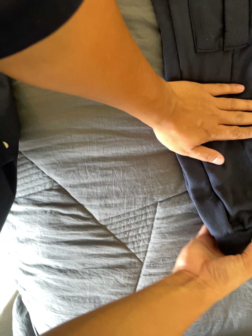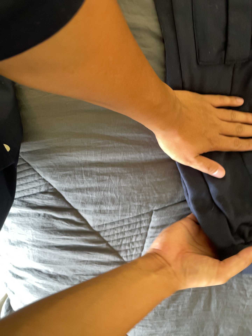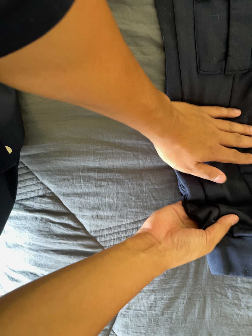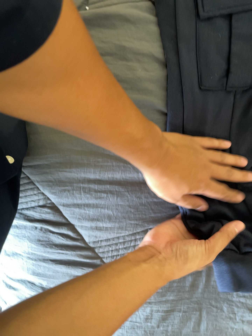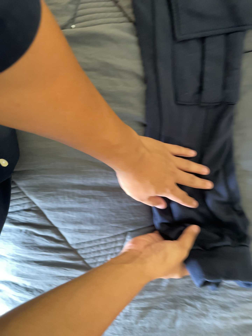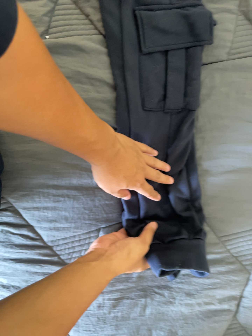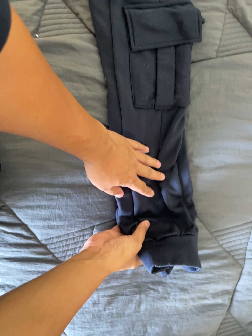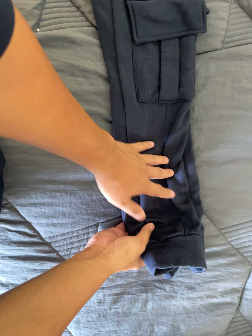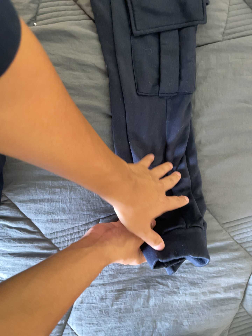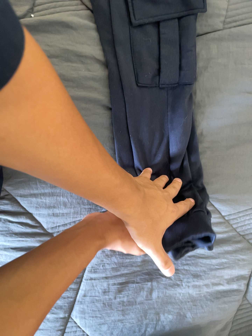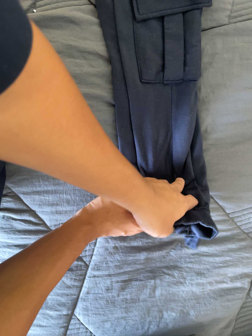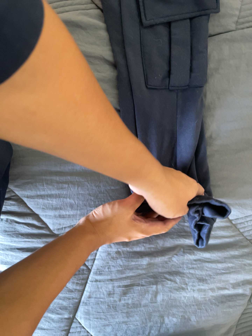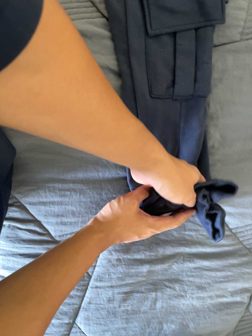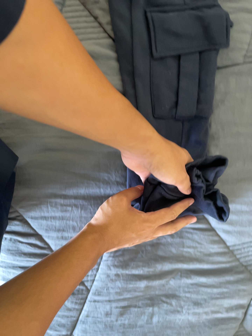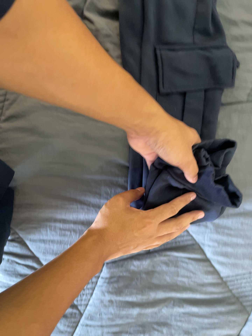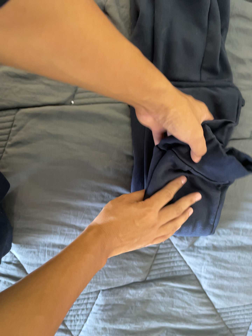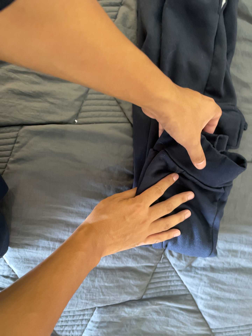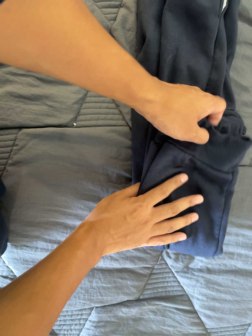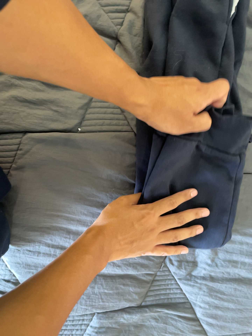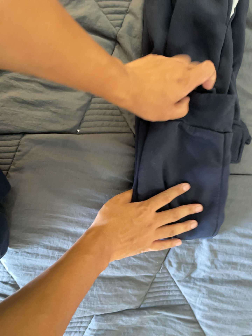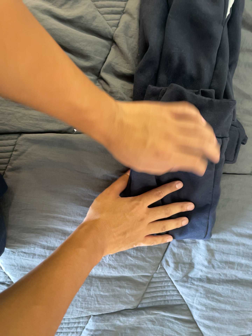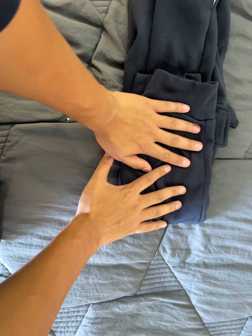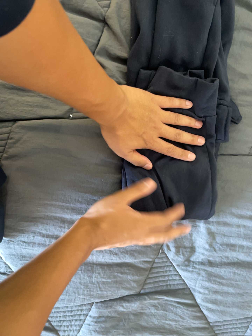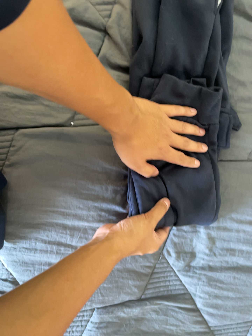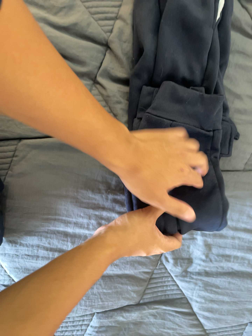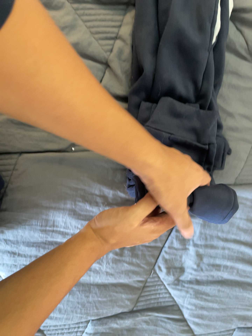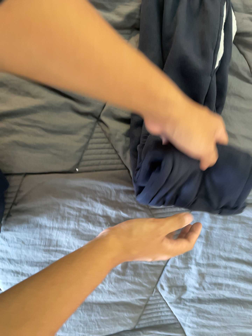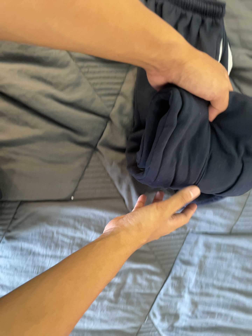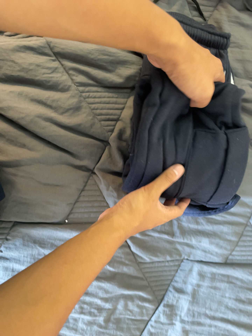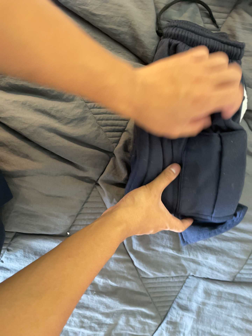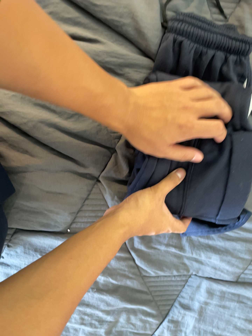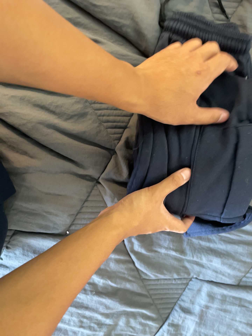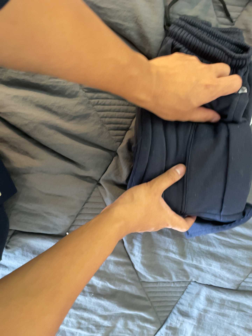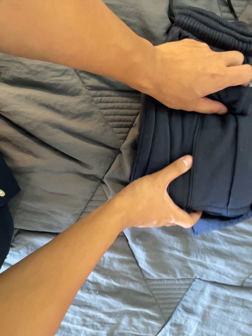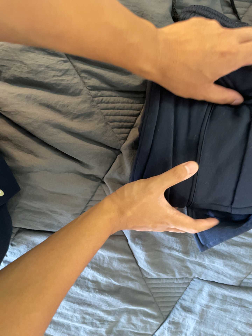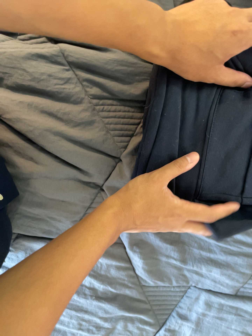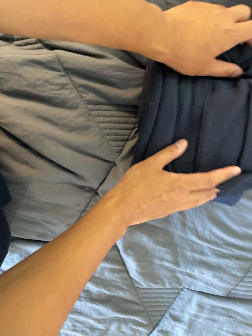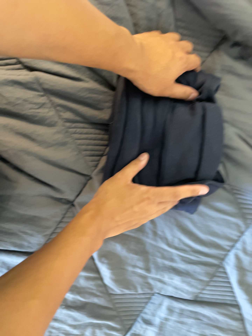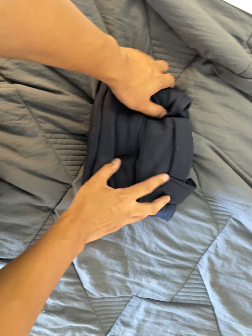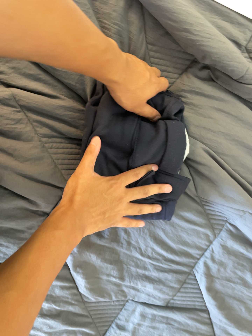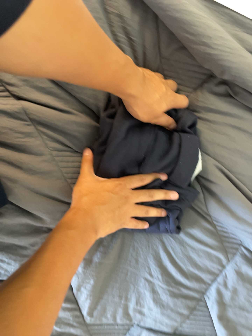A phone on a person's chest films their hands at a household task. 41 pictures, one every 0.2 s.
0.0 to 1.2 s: The camera pans to its right by about 10 degrees. It travels backward, about 9 cm, so what stands in front gets smaller.
1.2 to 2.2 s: The camera shifts only a little, or ends up much as it began.
2.2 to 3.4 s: The camera travels toward the top of its view, about 20 cm, so close, fixed things drift downward. It rolls about its line of sight by about 15 degrees, and the scene rotates clockwise.
3.4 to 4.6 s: The camera shifts only a little, or ends up much as it began.
4.6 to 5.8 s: The camera travels toward the top of its view, about 18 cm, so close, fixed things drift downward.
5.8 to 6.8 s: The camera shifts only a little, or ends up much as it began.
6.8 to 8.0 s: The camera travels toward the top of its view, about 10 cm, so close, fixed things drift downward.
The film runs forward here.
